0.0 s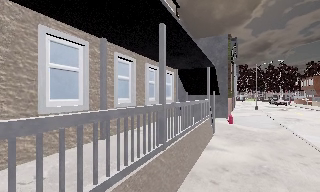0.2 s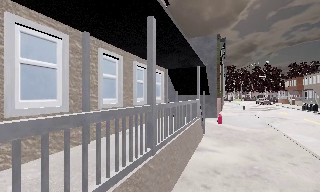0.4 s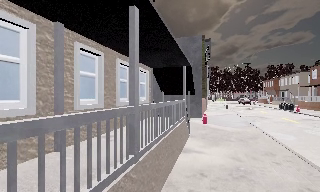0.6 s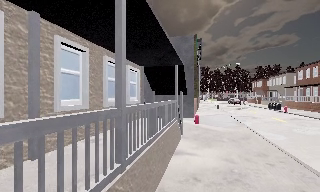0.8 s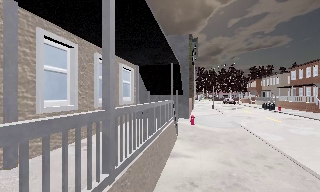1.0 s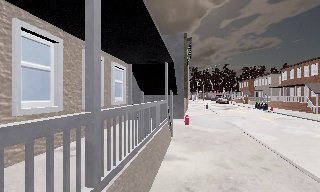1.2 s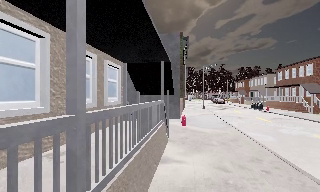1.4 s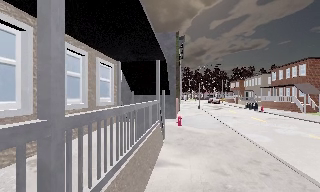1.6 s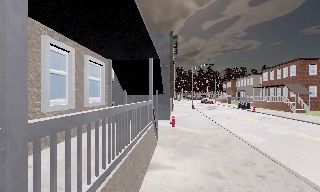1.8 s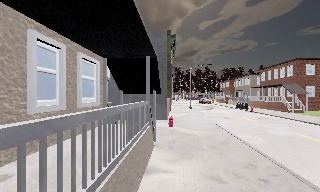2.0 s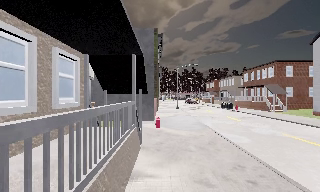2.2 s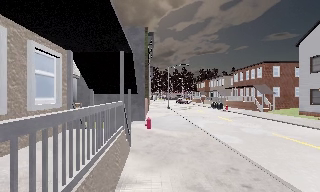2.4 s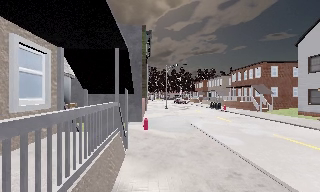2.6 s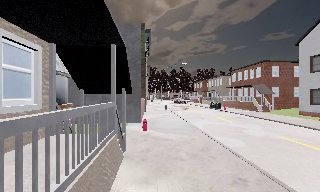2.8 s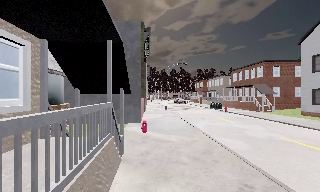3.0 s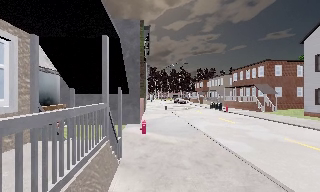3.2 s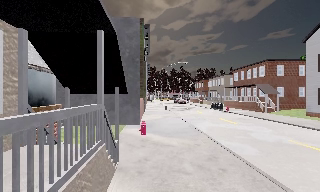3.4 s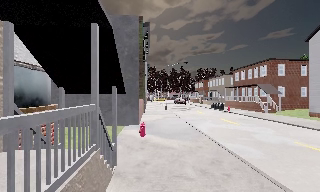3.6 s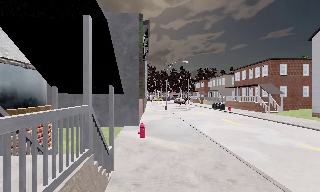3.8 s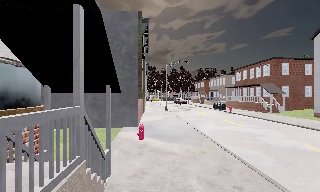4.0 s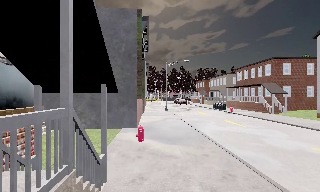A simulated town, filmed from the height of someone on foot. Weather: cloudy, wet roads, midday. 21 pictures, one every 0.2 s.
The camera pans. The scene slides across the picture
to the left.
The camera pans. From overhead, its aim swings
clockwise.
0.0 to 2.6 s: The camera swings to its right by about 30 degrees, and the scene slides to the left. It travels forward, about 3.5 m.
2.6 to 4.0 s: The camera travels forward, about 2.5 m, so what stands in front looms larger.
The film runs forward here.
